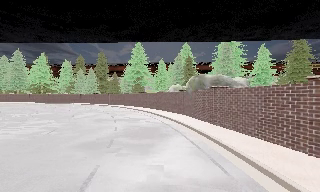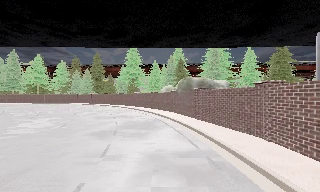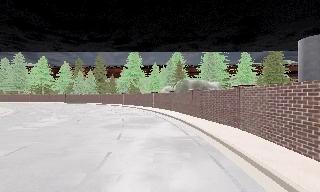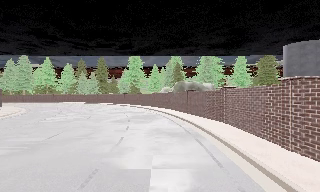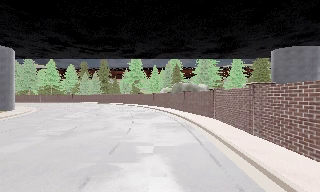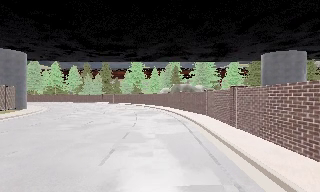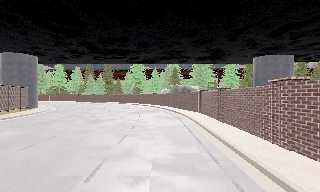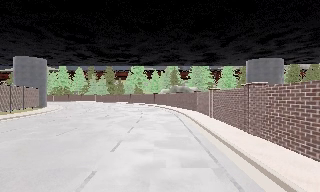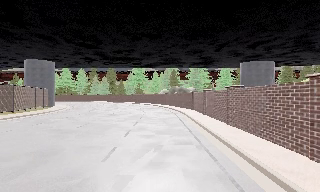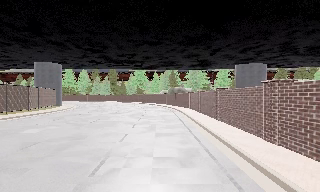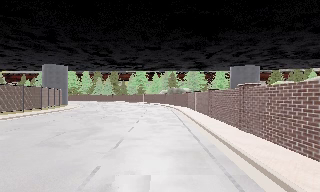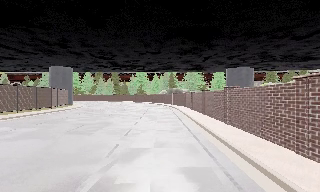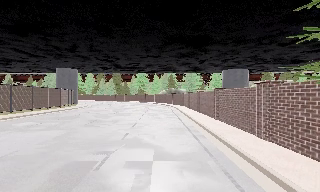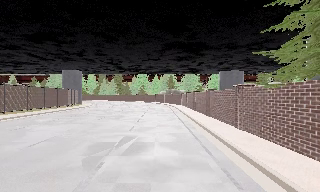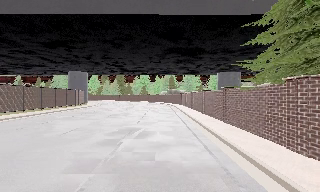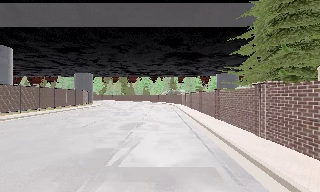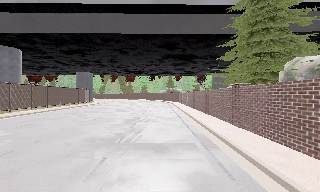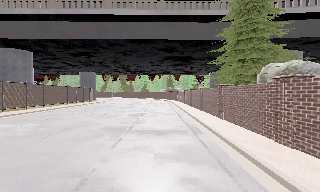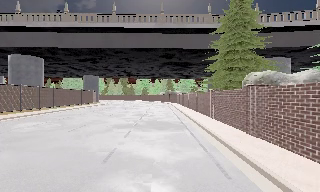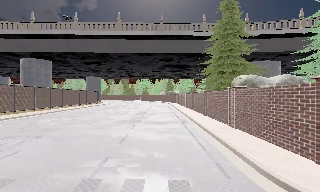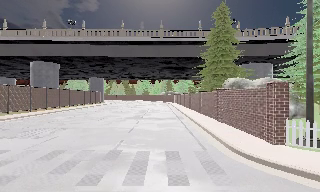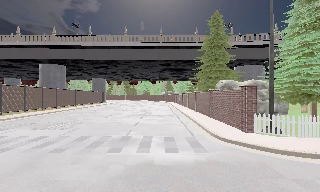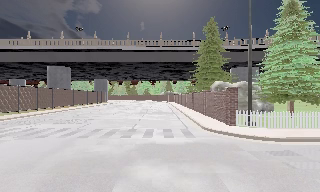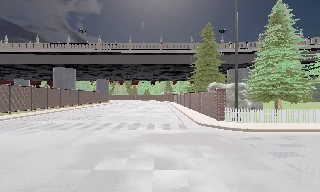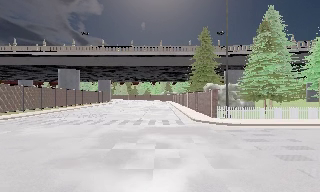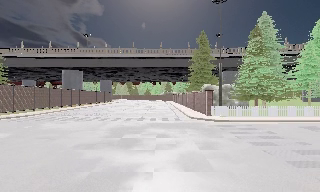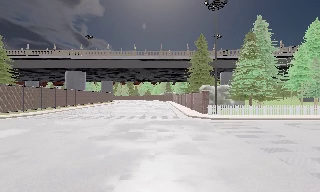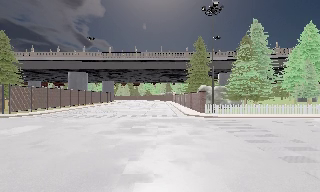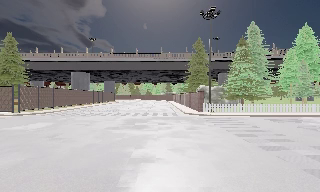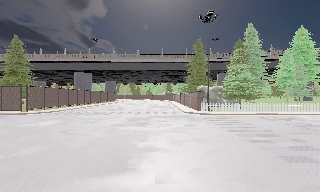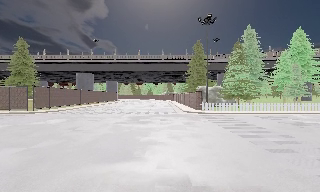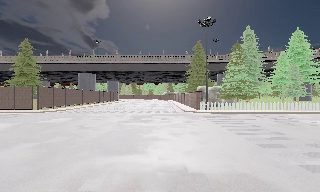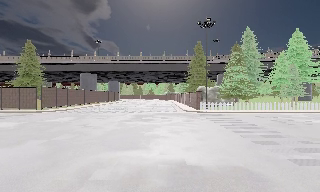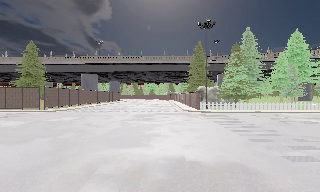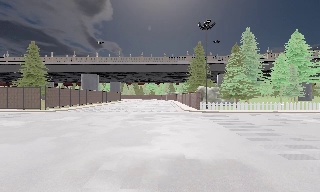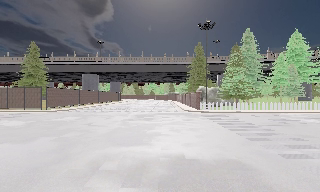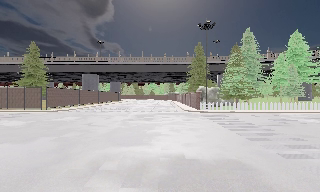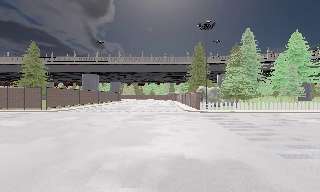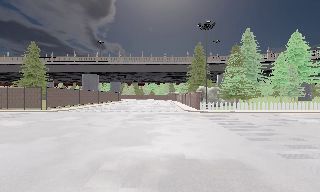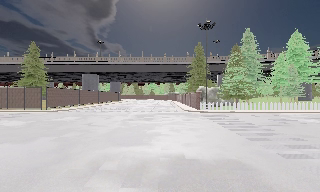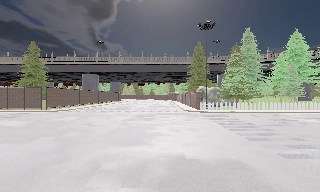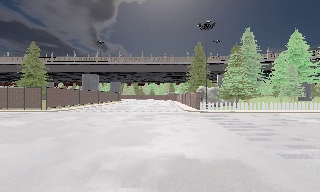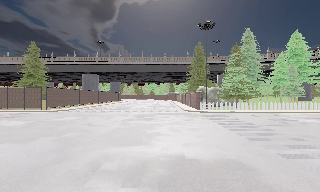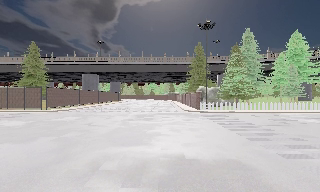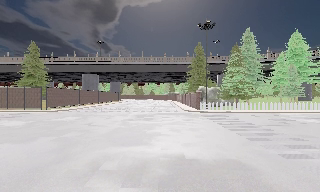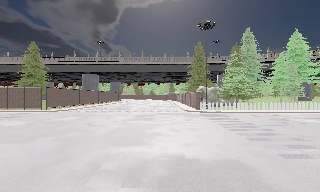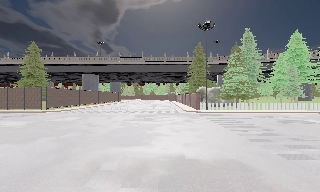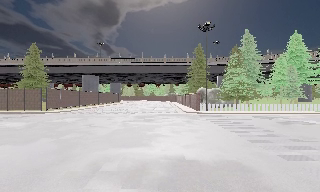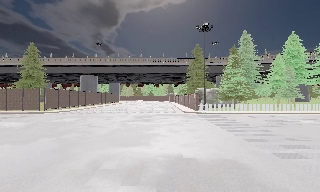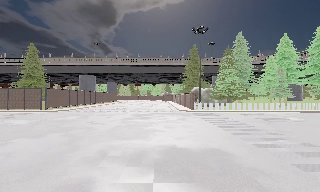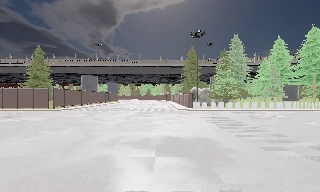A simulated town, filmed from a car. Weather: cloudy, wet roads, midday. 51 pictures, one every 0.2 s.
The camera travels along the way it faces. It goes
backward.
0.0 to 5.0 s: The camera travels backward, about 50 m, so what stands in front gets smaller.
5.0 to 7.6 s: The camera travels backward, about 7 m, so what stands in front gets smaller. It loses speed.
7.6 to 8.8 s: The camera keeps its place and its aim.
8.8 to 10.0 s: The camera travels backward, about 2.5 m, so what stands in front gets smaller. It gains speed.
The film runs backward here.
